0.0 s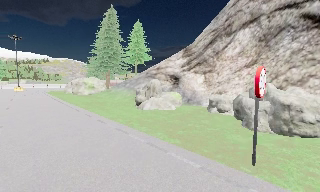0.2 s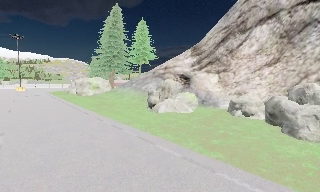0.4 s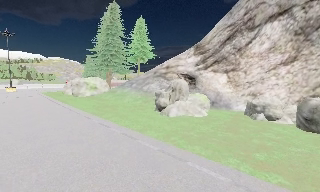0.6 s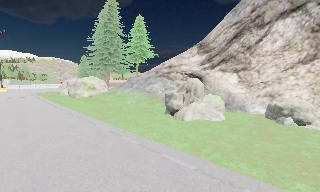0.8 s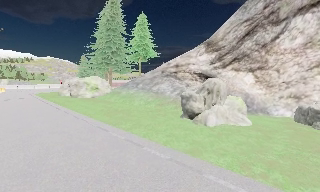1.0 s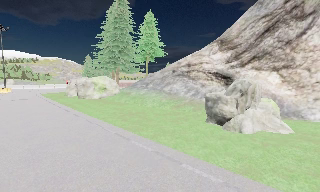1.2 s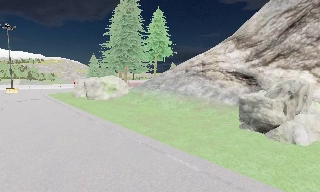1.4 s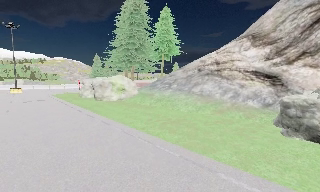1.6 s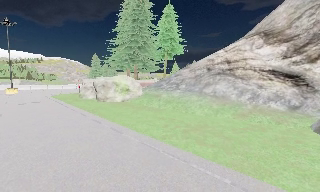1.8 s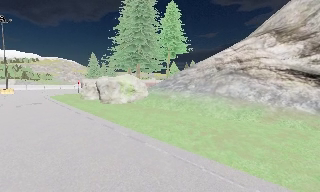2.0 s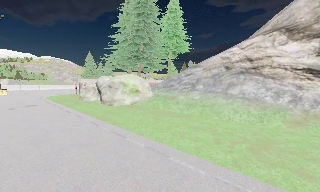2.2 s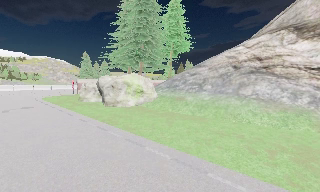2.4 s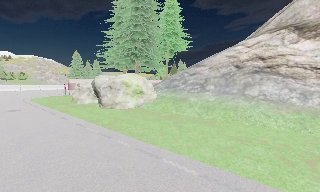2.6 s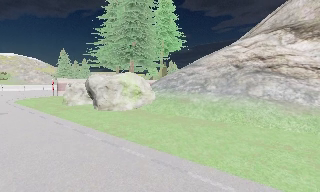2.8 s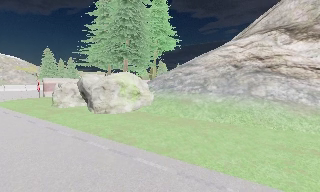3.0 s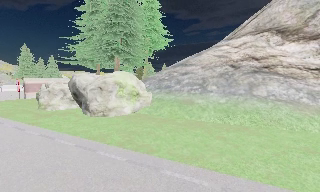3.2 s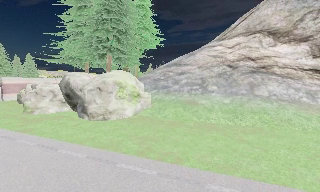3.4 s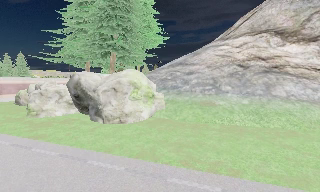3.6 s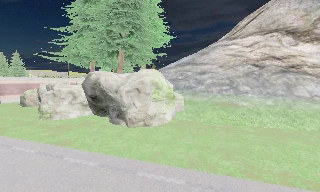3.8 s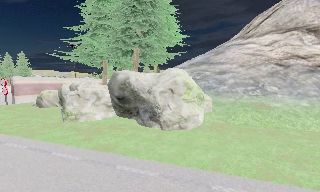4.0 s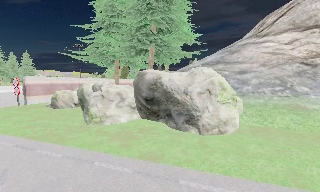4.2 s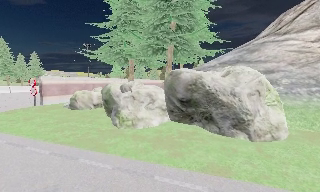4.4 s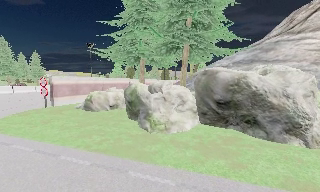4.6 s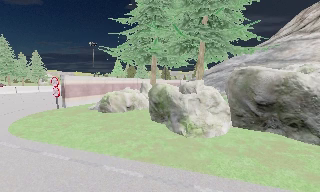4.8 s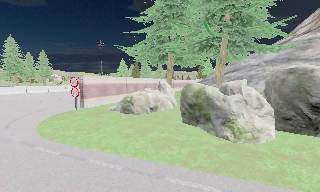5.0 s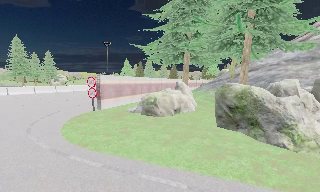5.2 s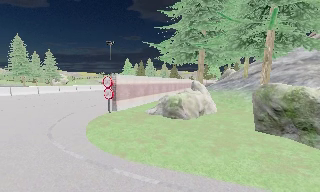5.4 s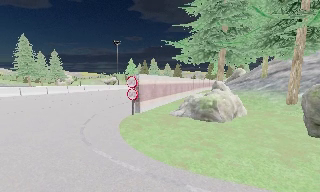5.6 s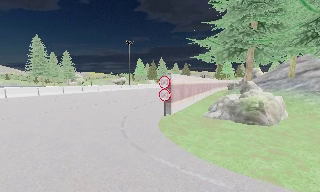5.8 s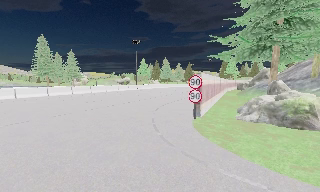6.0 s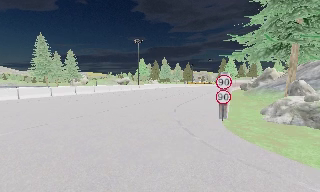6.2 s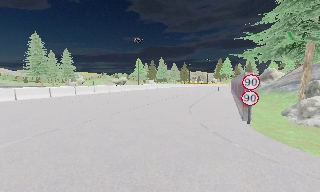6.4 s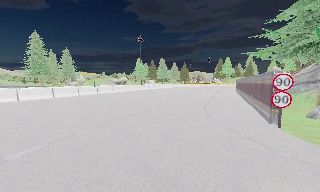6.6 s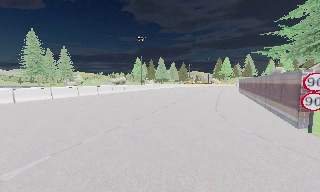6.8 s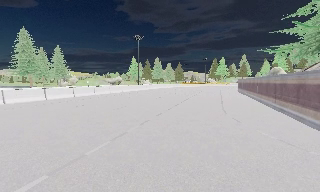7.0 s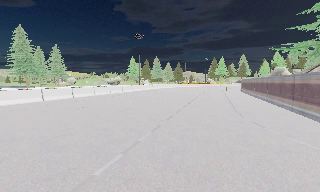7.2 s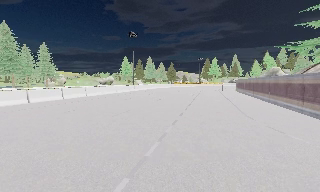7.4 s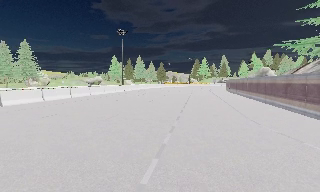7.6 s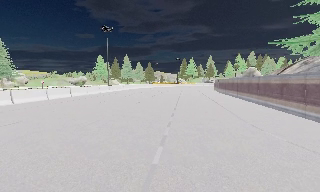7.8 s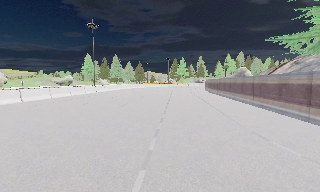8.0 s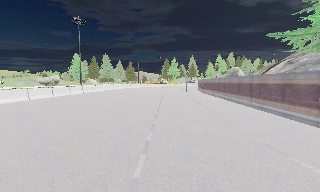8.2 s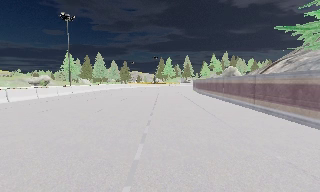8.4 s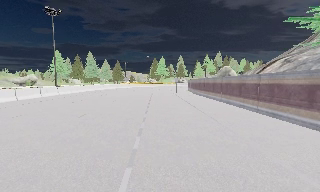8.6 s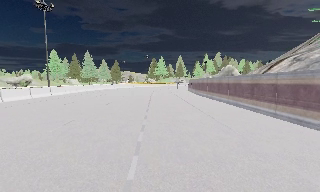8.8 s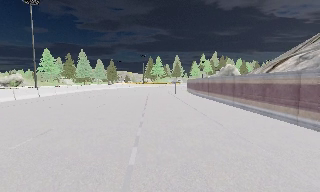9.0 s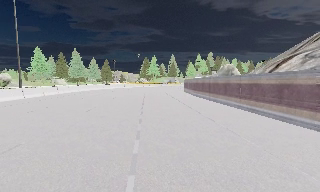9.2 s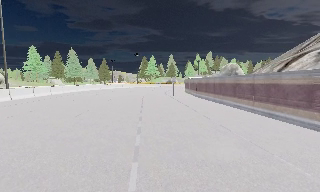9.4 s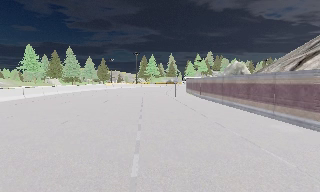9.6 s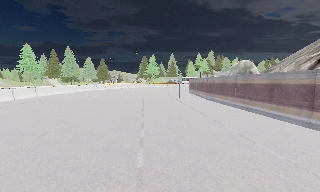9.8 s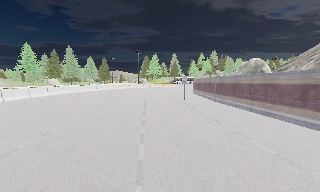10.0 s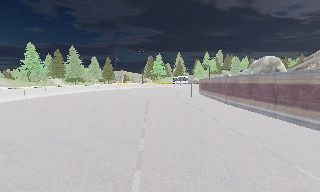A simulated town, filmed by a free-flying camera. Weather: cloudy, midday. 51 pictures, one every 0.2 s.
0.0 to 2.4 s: The camera travels forward and to its left, about 15 m, so what stands in front looms larger.
2.4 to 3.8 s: The camera pans to its right, which is clockwise from overhead, by about 20 degrees. It travels to its left and forward, about 8 m.
3.8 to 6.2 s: The camera travels to its left and forward, about 18 m, so close, fixed things drift to the right.
6.2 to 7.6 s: The camera pans to its right, which is clockwise from overhead, by about 15 degrees. It travels forward and to its left, about 7 m, so what stands in front looms larger.
7.6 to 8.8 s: The camera swings to its right by about 10 degrees, and the scene slides to the left. It travels forward, about 8 m, so what stands in front looms larger.
8.8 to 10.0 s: The camera travels forward, about 9 m, so what stands in front looms larger.
The film runs forward here.
